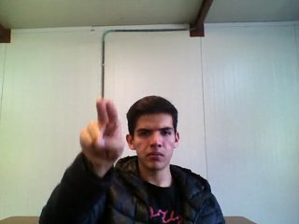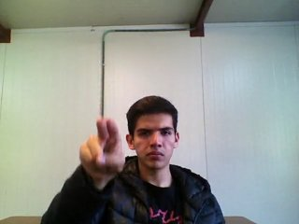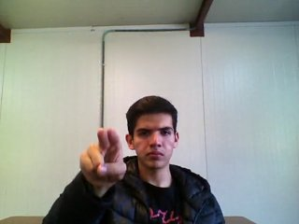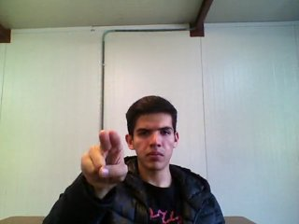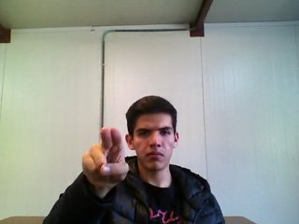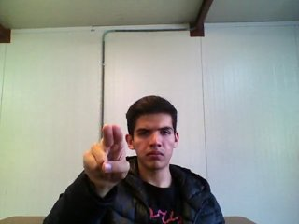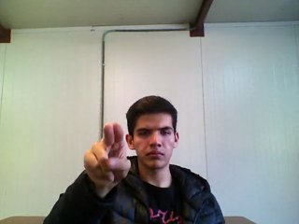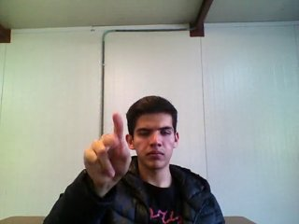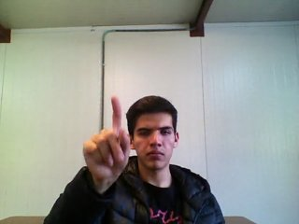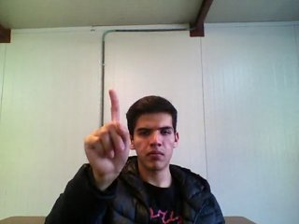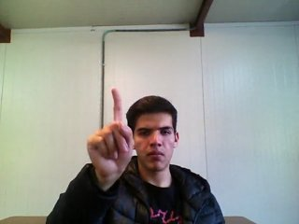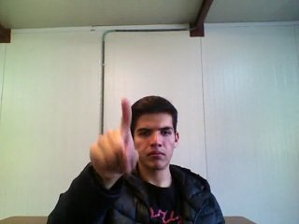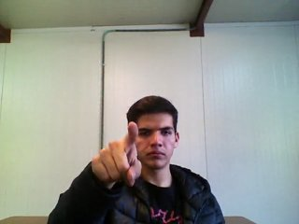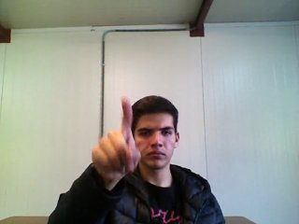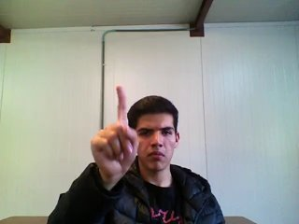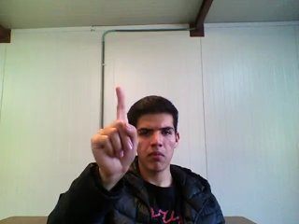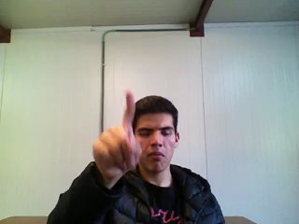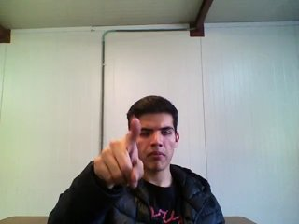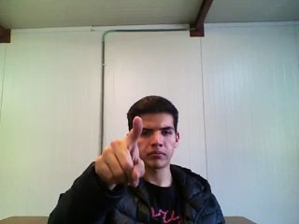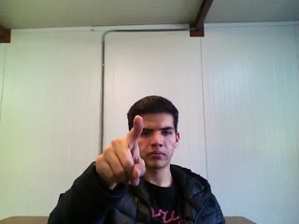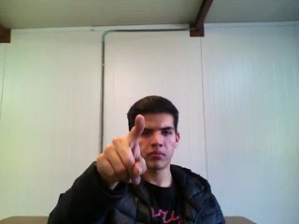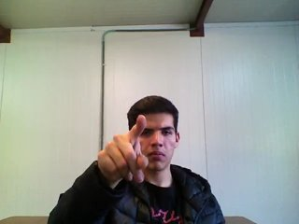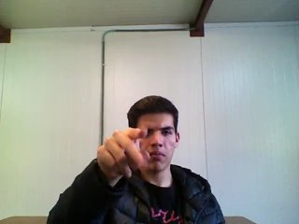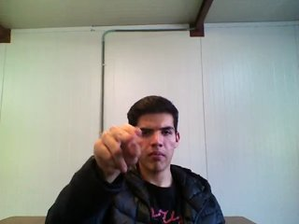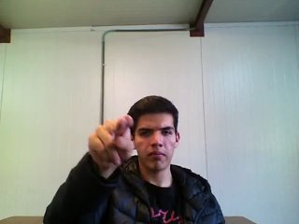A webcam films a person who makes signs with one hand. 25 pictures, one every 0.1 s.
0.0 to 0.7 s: Pointing with two fingers.
0.8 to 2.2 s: Double click with one finger.
